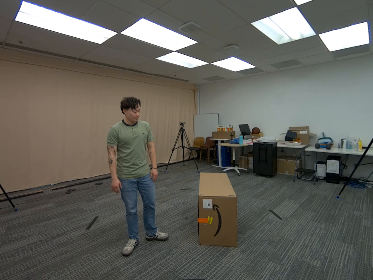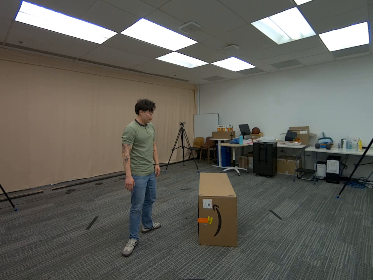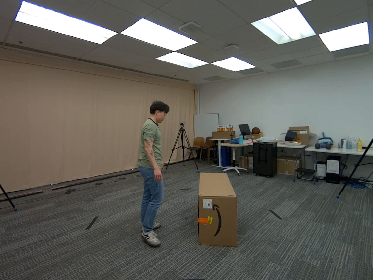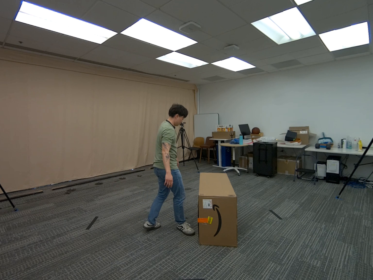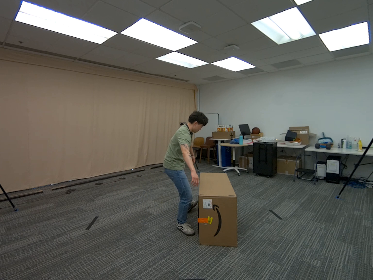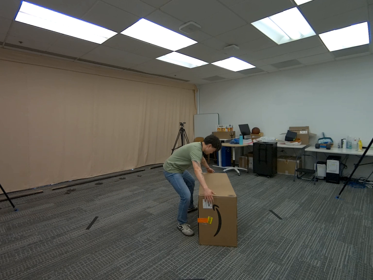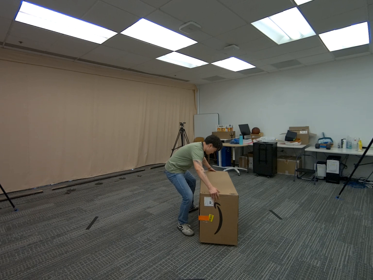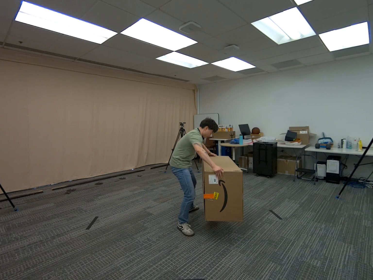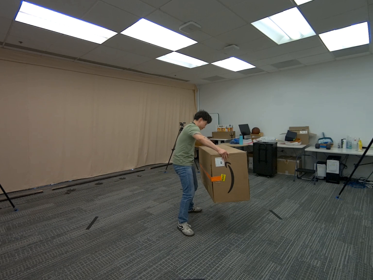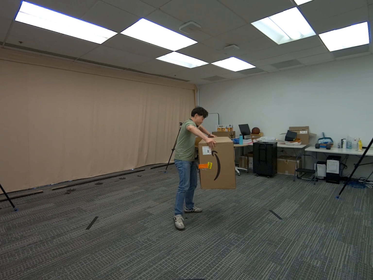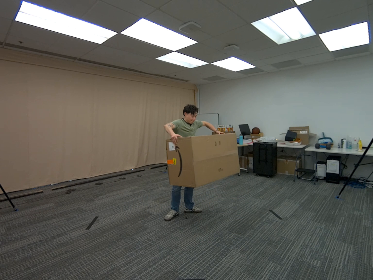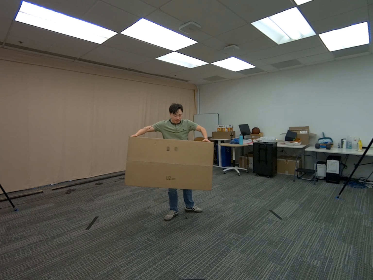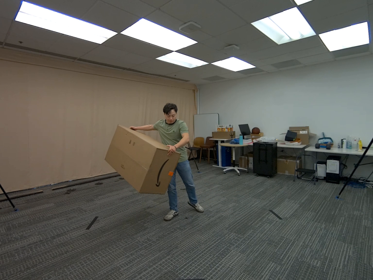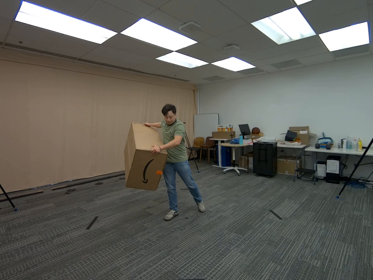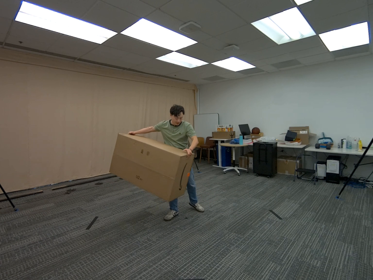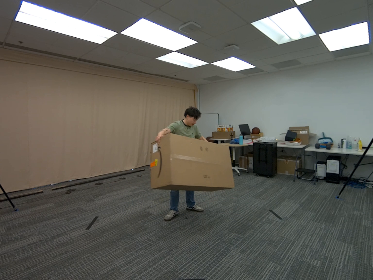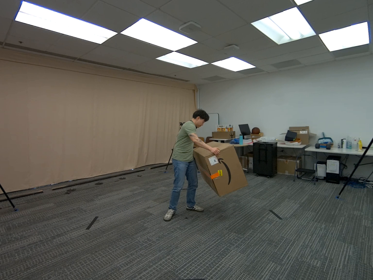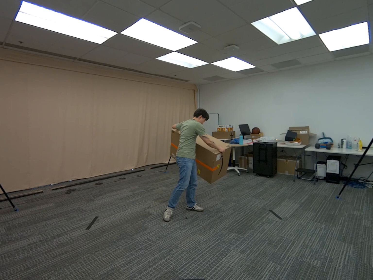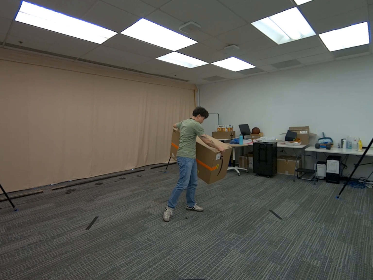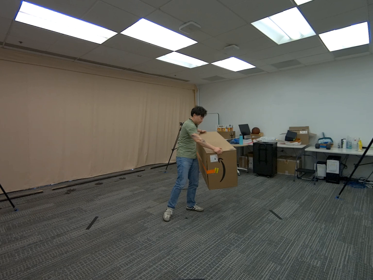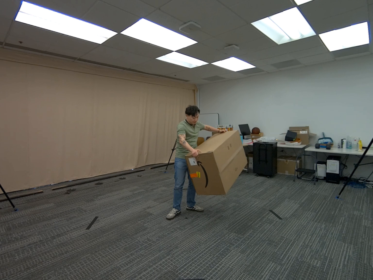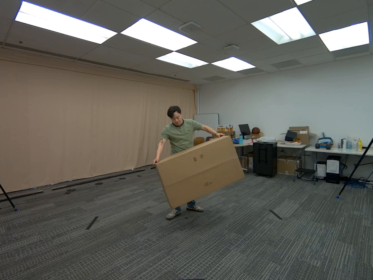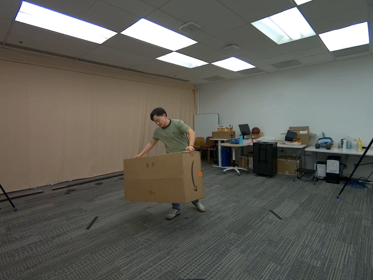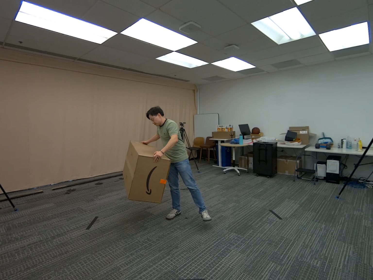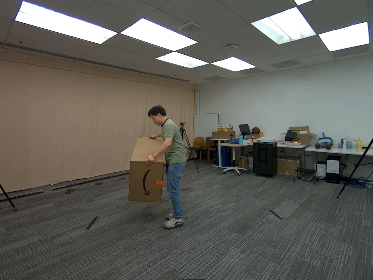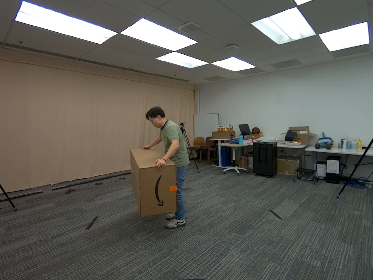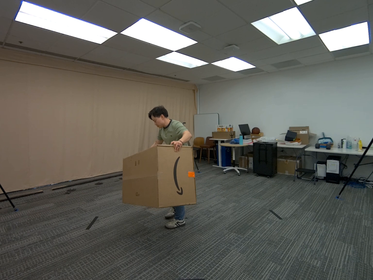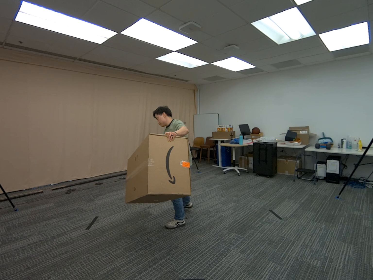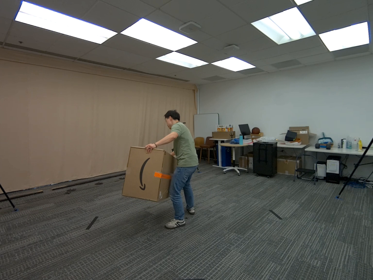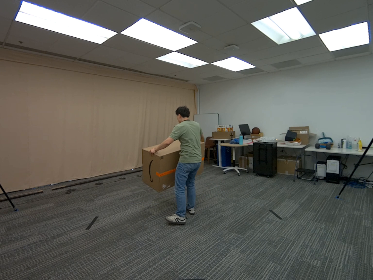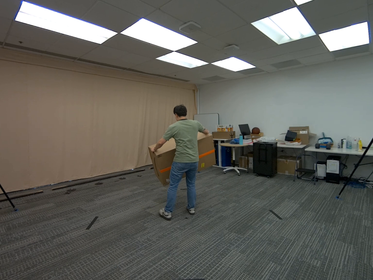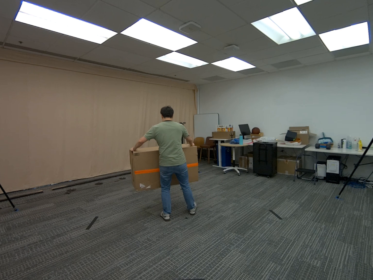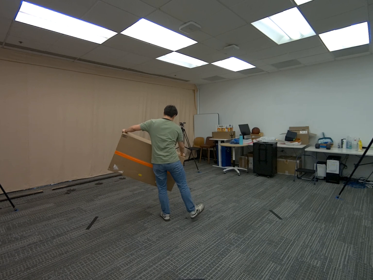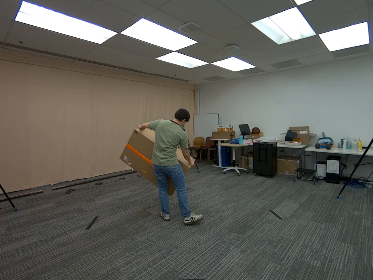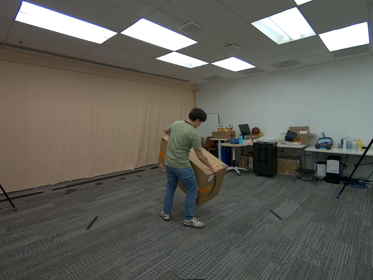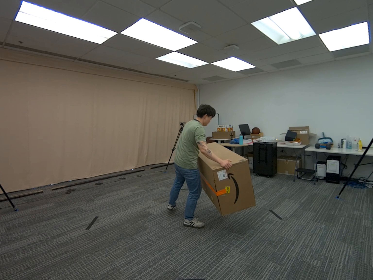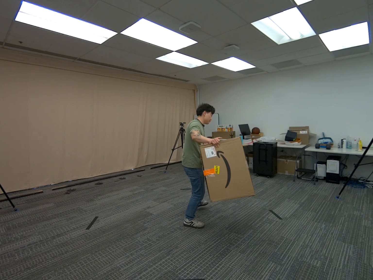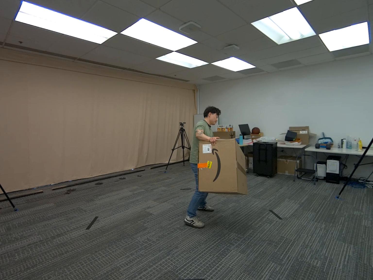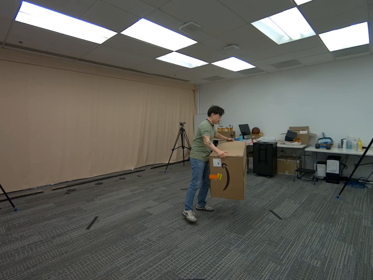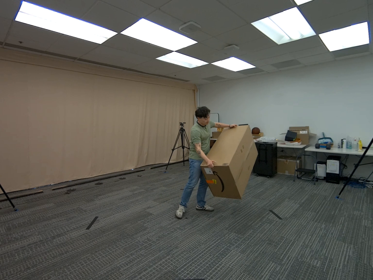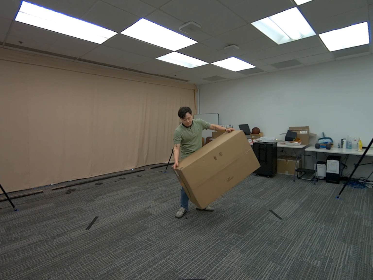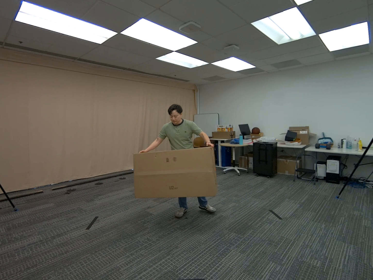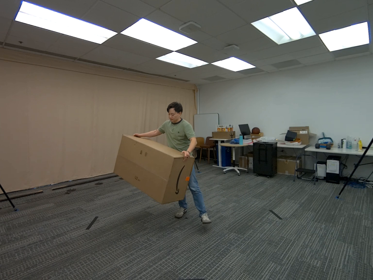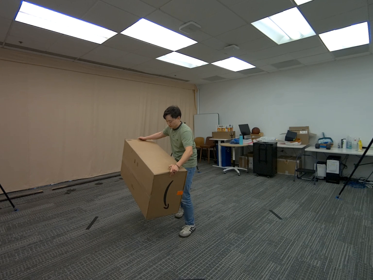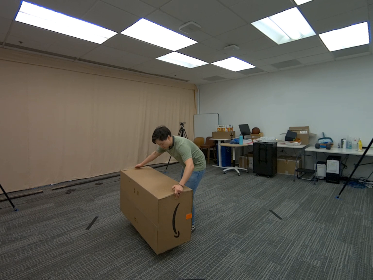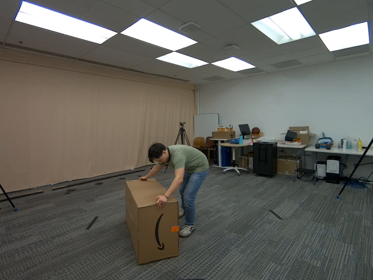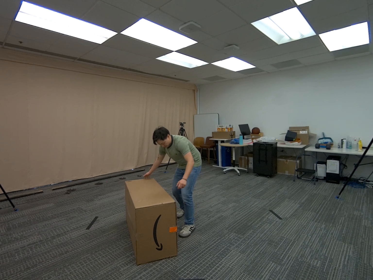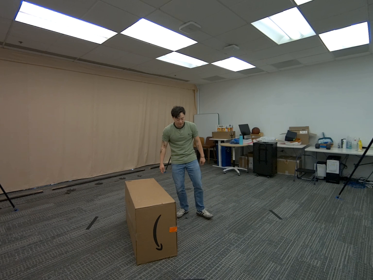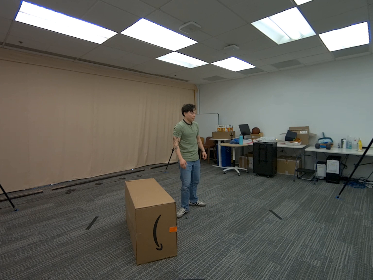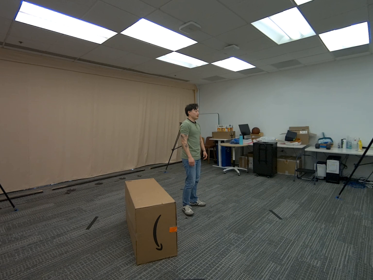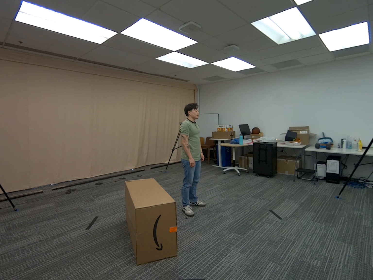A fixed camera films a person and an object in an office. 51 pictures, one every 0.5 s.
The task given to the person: Walk to the giant cardboard box, pick it up with both hands and move it side to side midair, once done place the box back on the ground.
